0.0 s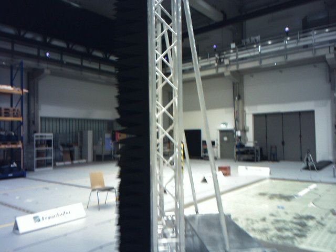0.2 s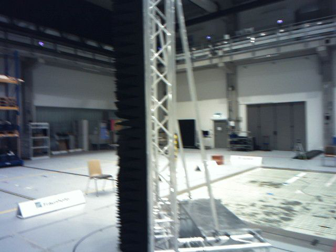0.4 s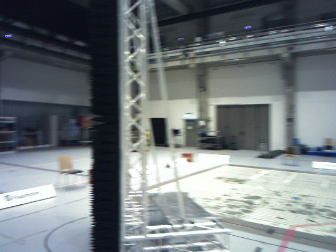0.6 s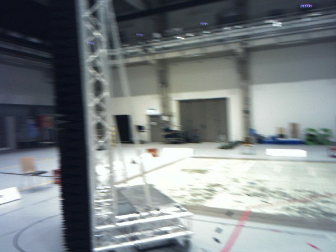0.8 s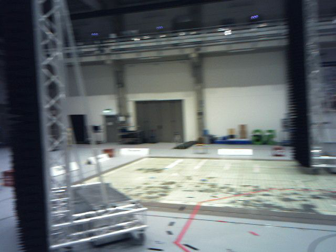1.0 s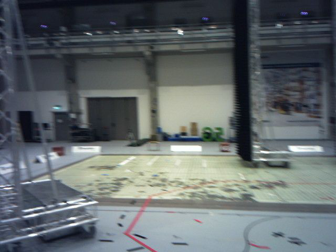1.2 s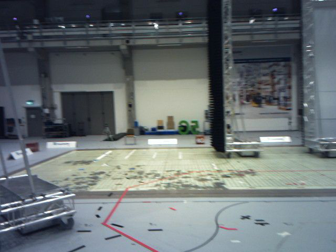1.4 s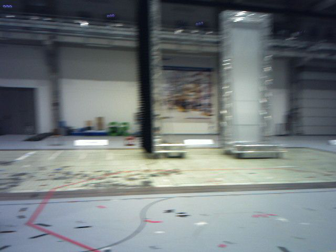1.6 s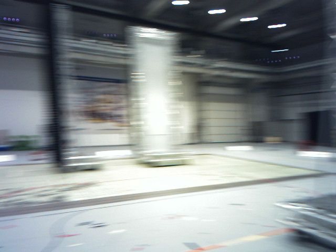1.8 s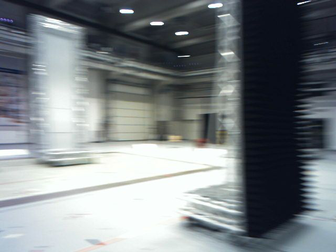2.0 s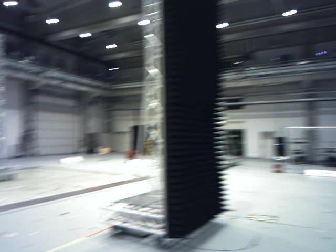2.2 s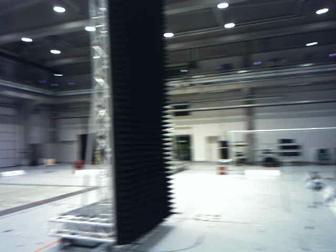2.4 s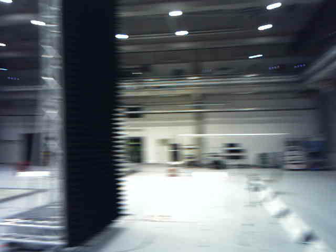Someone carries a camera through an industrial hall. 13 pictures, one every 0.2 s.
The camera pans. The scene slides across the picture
to the left.
The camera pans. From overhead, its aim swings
clockwise.
0.0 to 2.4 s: The camera swings to its right by about 120 degrees, and the scene slides to the left. It travels backward, about 3 m.
The film runs backward here.
